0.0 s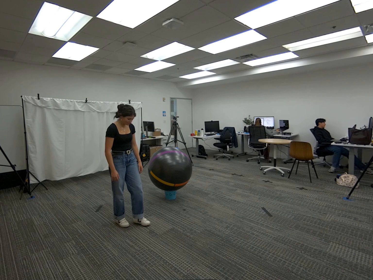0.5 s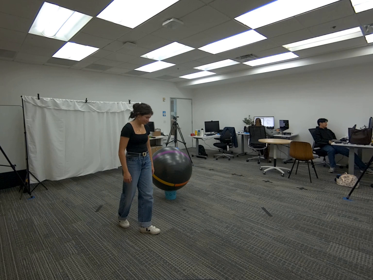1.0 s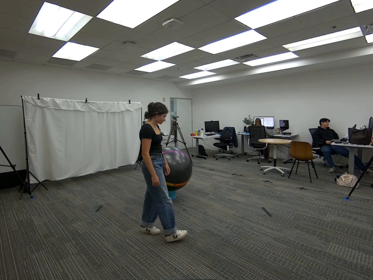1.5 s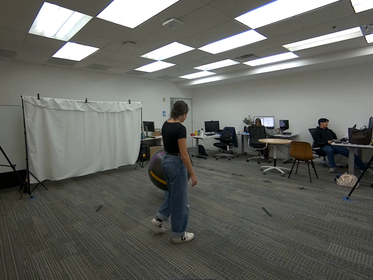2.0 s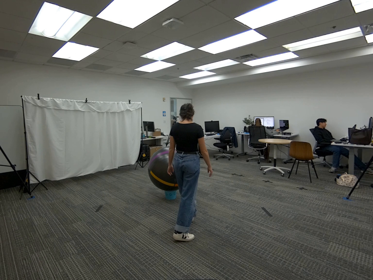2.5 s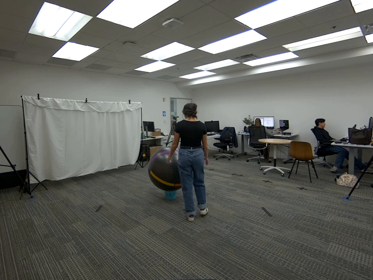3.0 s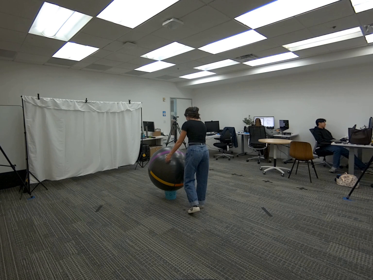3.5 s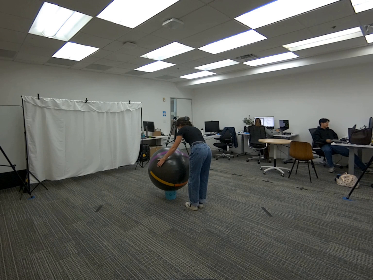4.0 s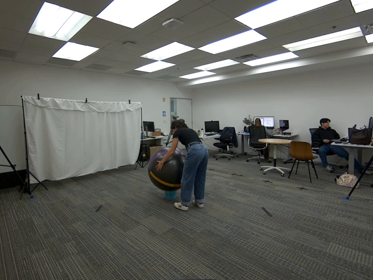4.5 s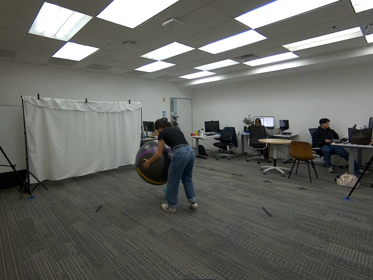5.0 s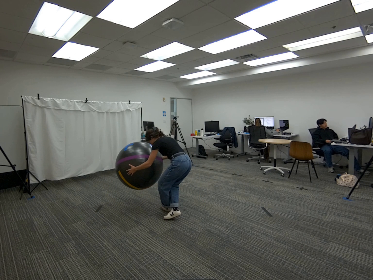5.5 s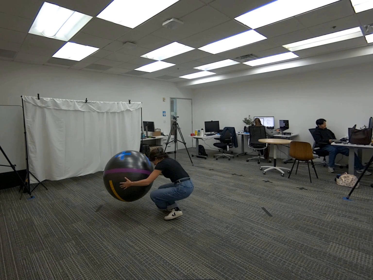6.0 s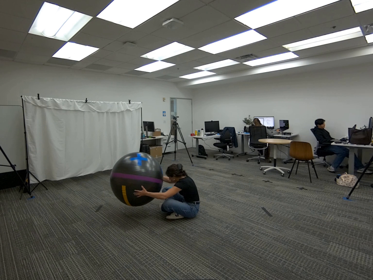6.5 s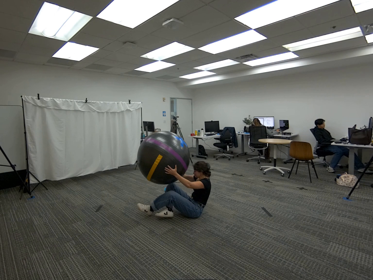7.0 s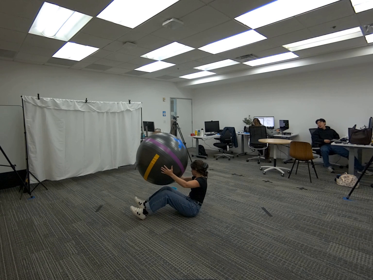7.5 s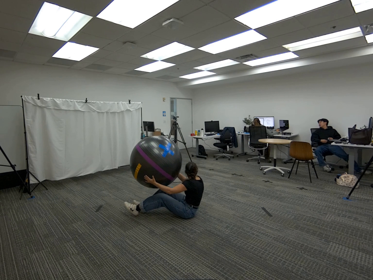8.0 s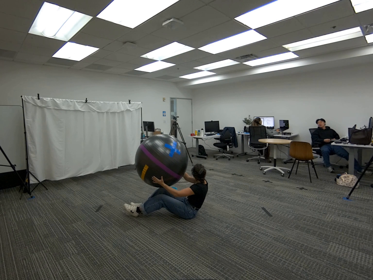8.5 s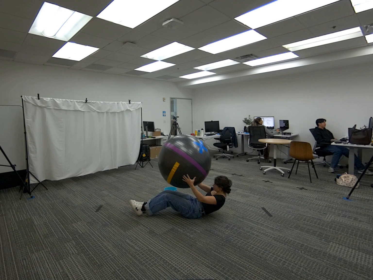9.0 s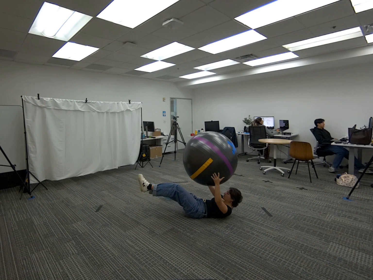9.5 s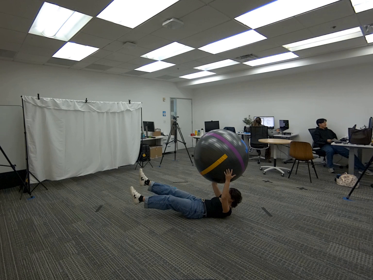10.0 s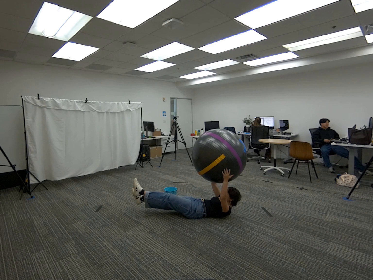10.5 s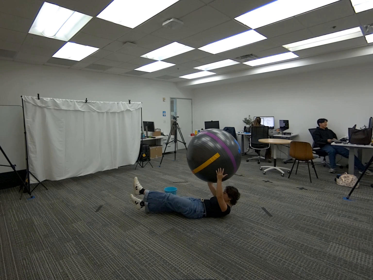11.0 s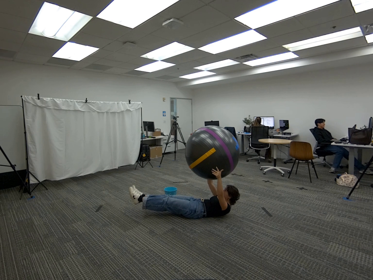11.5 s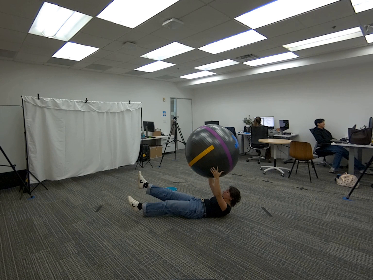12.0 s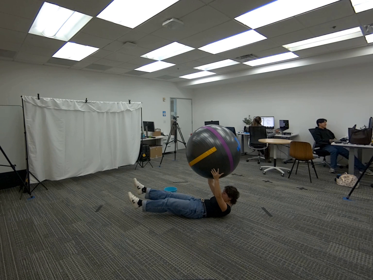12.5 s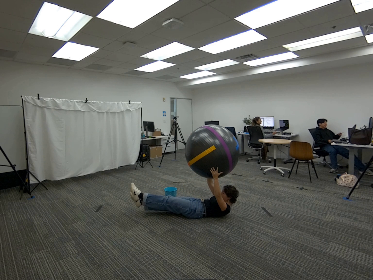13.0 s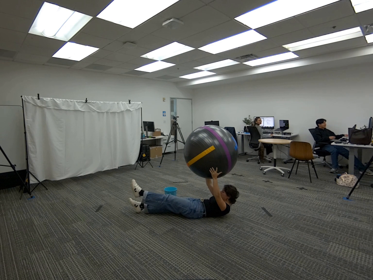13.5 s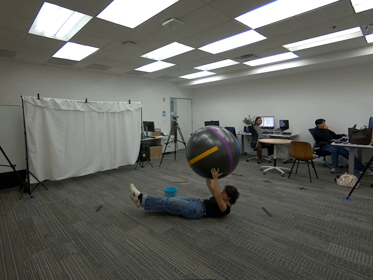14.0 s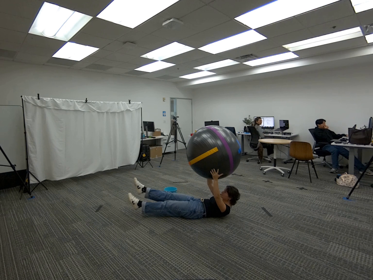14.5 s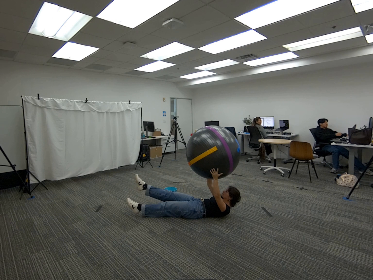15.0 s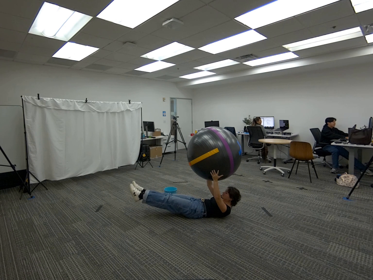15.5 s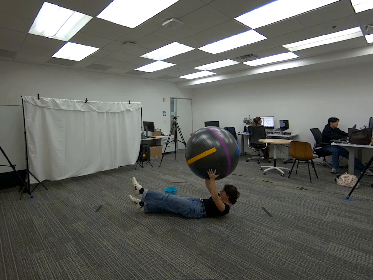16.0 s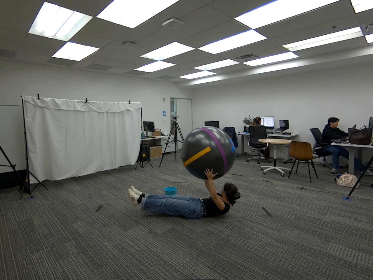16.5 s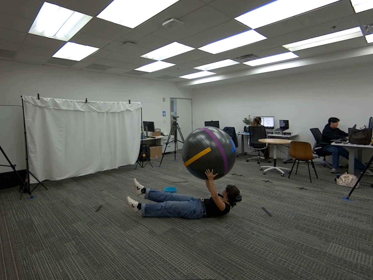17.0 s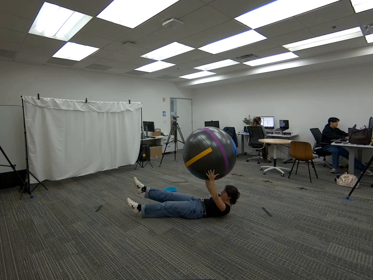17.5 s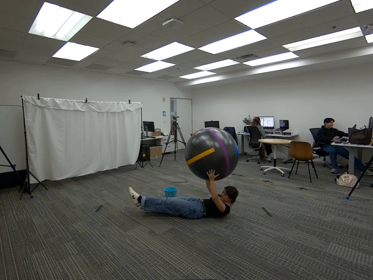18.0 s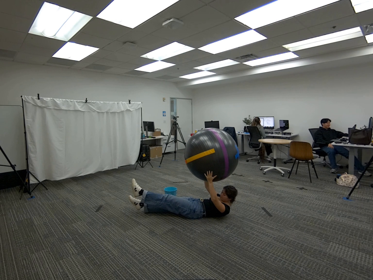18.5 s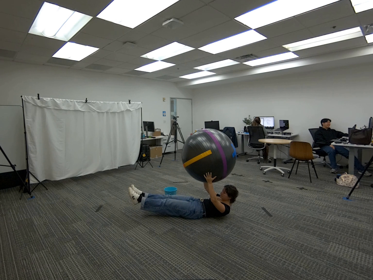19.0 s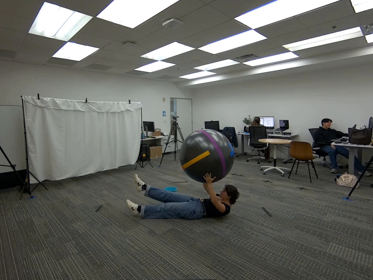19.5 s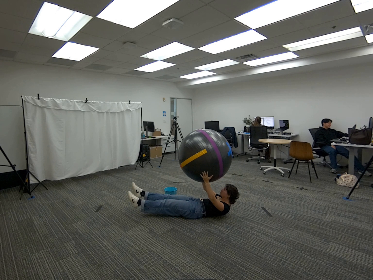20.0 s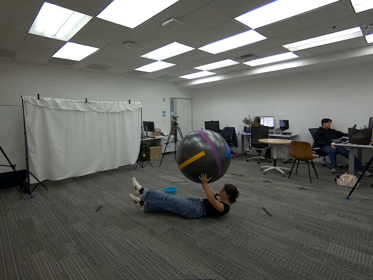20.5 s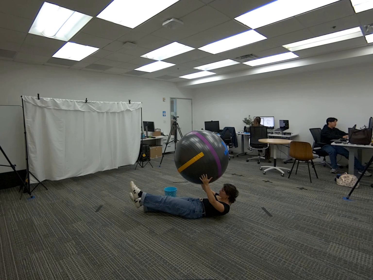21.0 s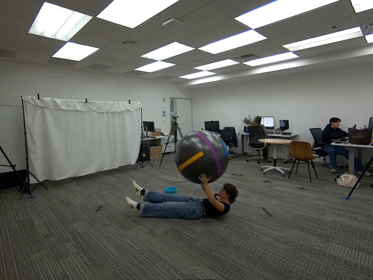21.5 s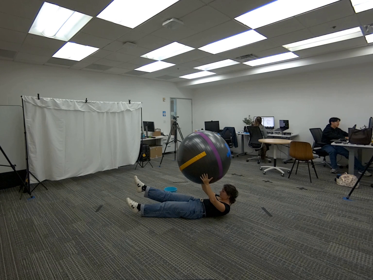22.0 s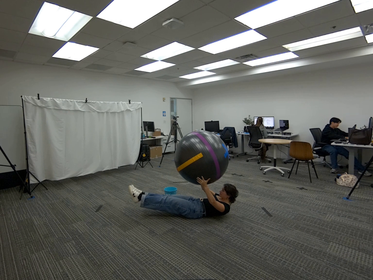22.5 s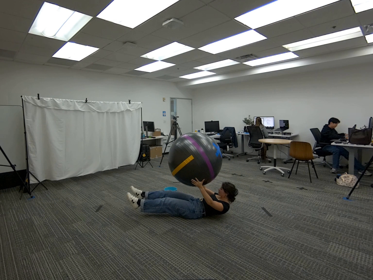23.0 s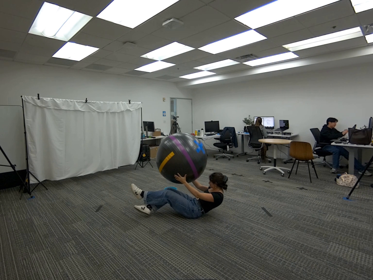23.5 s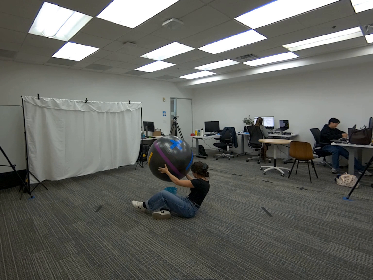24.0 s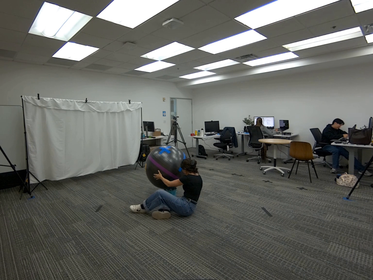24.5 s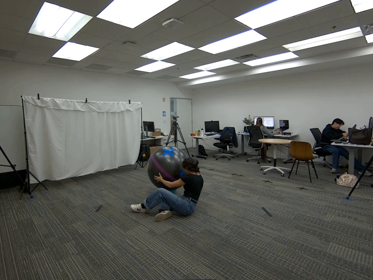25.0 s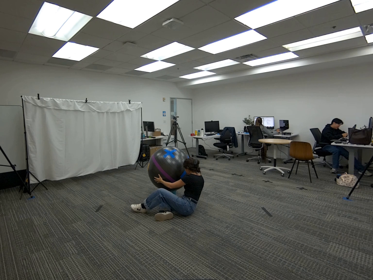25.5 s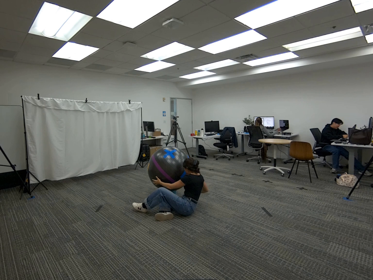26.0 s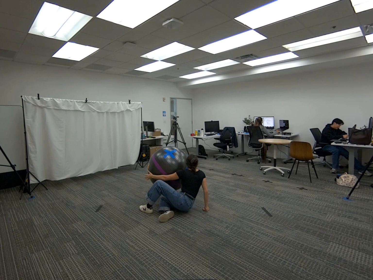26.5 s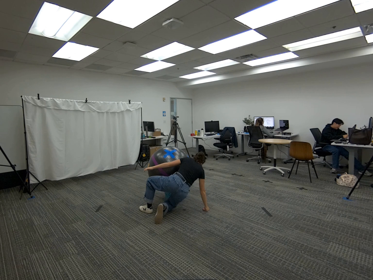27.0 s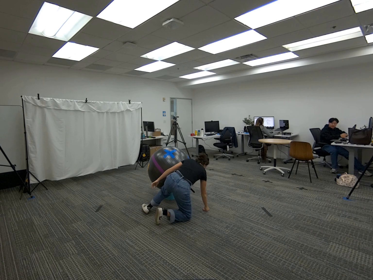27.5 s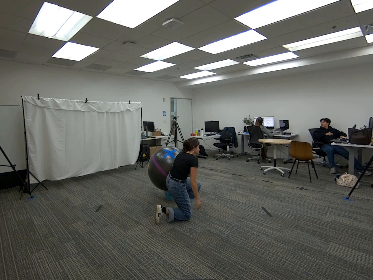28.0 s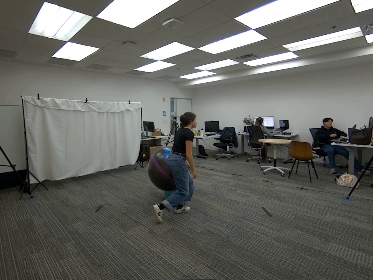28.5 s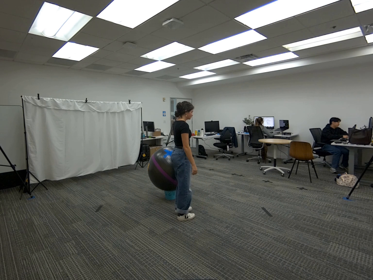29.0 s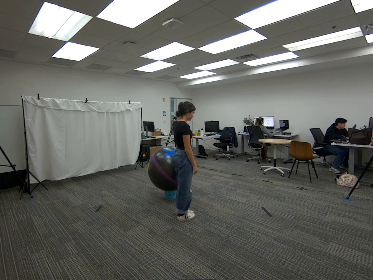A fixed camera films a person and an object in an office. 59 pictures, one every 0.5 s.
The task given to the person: Begin by laying on the ground. Reach over to the yoga ball on your side and raise the yoga ball infront of you in the air as you perform leg kicks. Use the yoga ball as balance. Place yoga ball on the ground when complete.
